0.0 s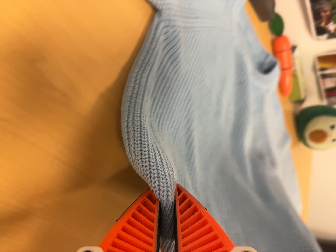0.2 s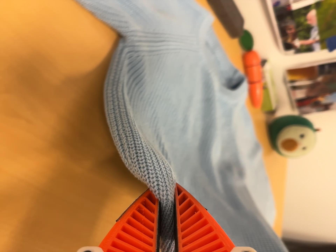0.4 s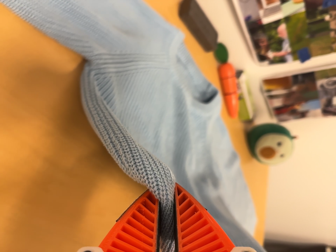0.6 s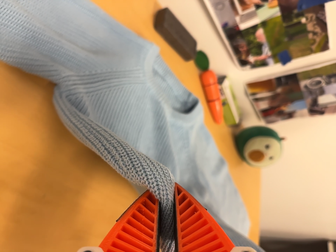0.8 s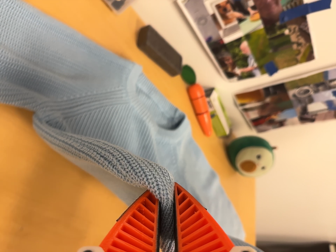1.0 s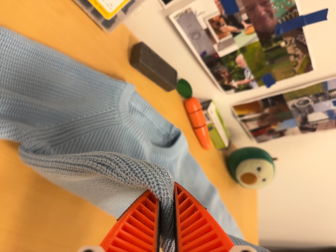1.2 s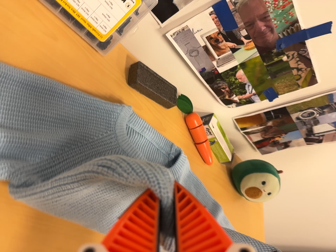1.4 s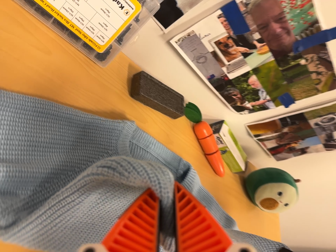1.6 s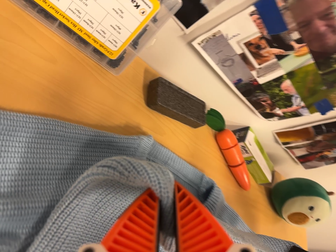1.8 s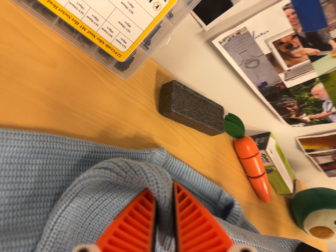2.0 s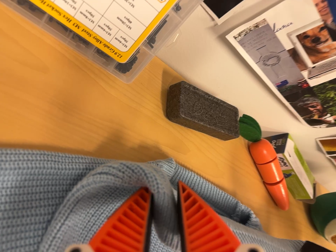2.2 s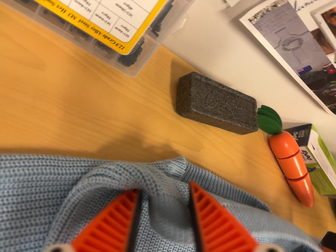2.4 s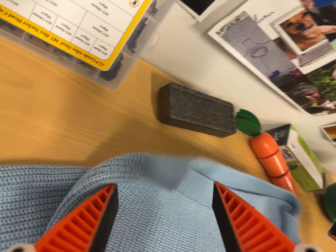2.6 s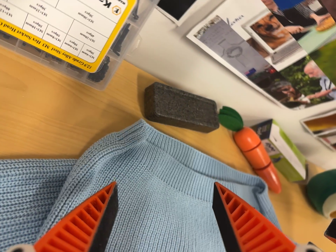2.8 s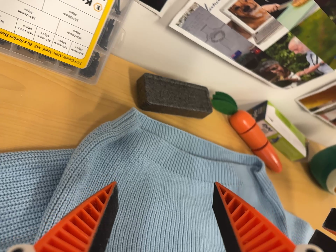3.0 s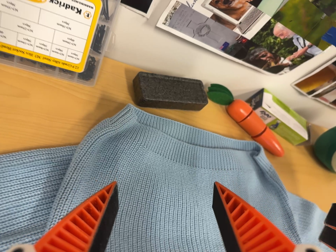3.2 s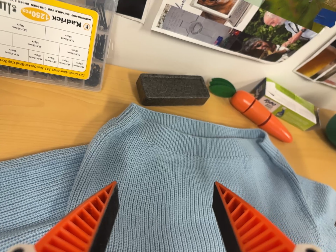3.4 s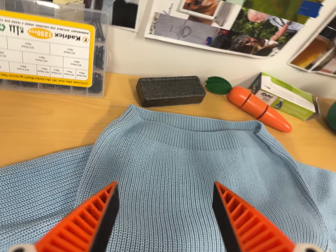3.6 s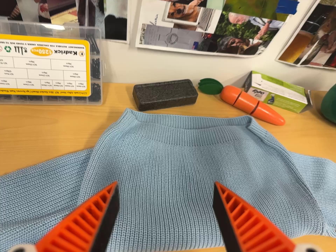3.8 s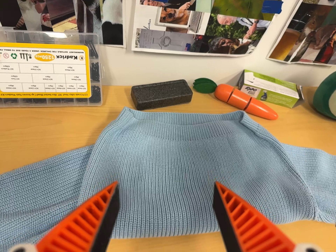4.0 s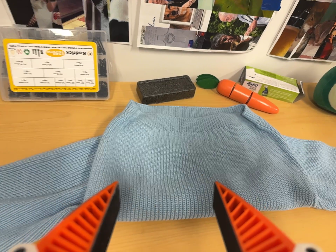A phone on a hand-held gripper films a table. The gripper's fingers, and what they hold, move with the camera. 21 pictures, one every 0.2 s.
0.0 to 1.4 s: The camera travels toward the top of its view and to its right, about 24 cm, so close, fixed things drift downward. It rolls about its line of sight by about 10 degrees, and the scene rotates counterclockwise.
1.4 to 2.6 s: The camera travels forward and toward the top of its view, about 12 cm, so what stands in front looms larger.
2.6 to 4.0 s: The camera pans to its left by about 20 degrees. It travels backward, to its right and toward the bottom of its view, about 24 cm, so what stands in front gets smaller. Its aim tips toward the top of its view by about 10 degrees. It rolls about its line of sight by about 25 degrees, and the scene rotates counterclockwise.
The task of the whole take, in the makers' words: fold up.
The film runs forward here.
